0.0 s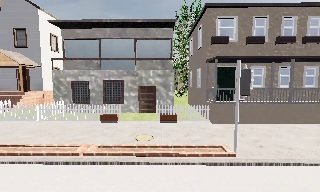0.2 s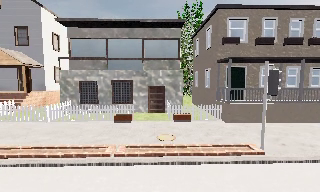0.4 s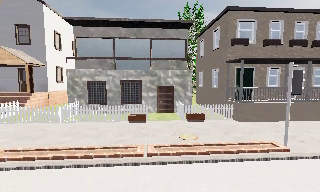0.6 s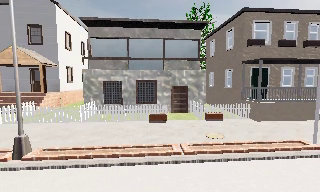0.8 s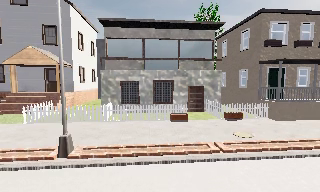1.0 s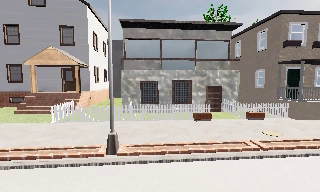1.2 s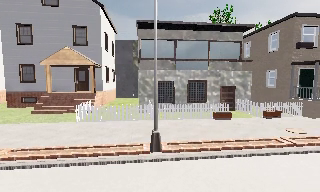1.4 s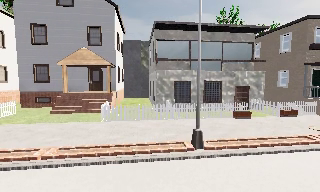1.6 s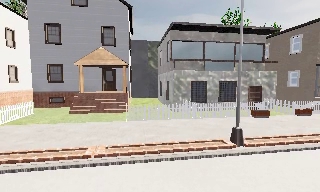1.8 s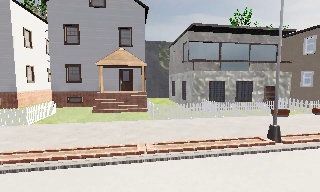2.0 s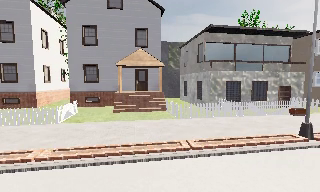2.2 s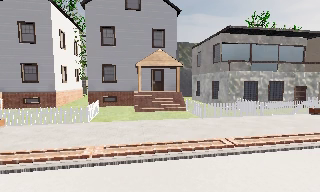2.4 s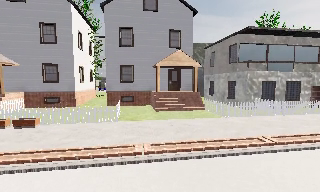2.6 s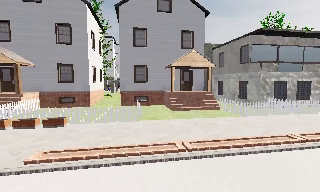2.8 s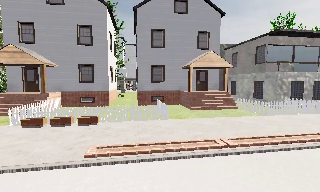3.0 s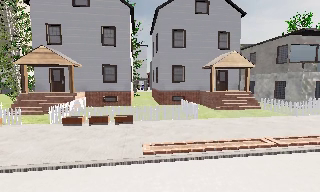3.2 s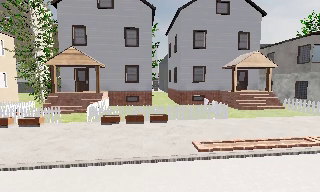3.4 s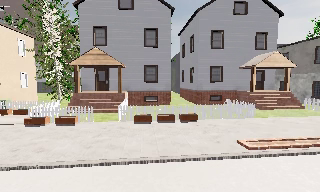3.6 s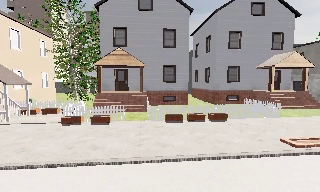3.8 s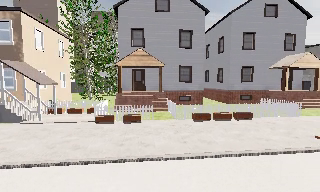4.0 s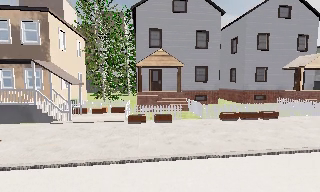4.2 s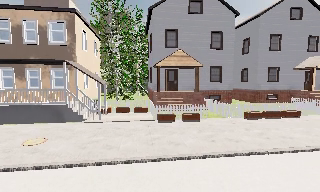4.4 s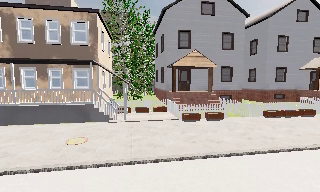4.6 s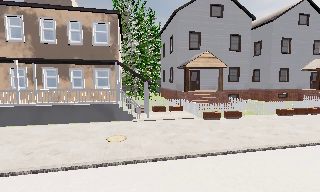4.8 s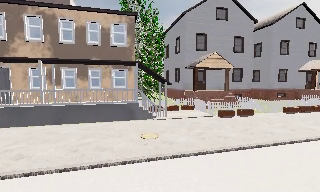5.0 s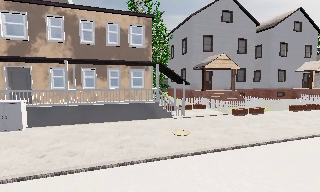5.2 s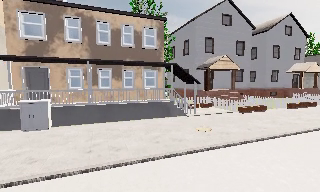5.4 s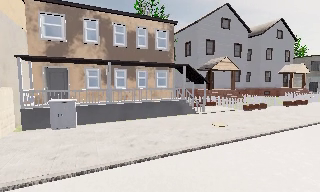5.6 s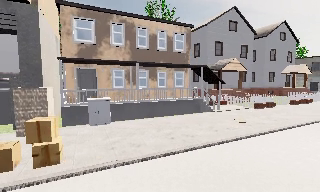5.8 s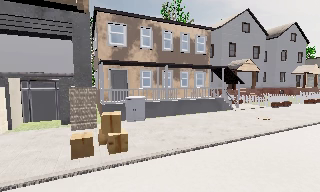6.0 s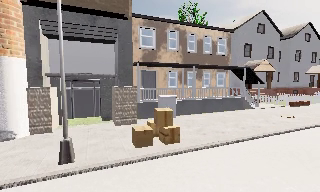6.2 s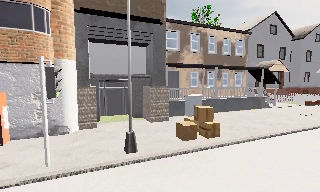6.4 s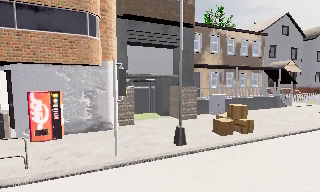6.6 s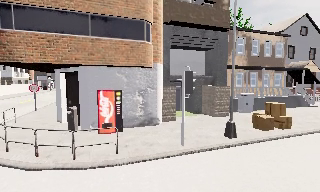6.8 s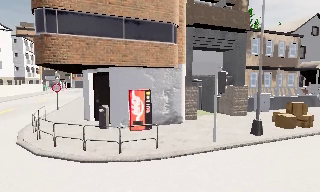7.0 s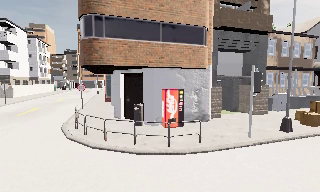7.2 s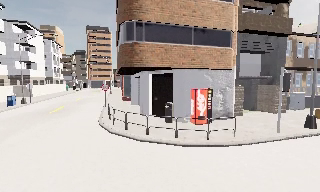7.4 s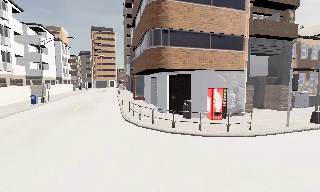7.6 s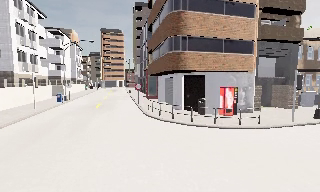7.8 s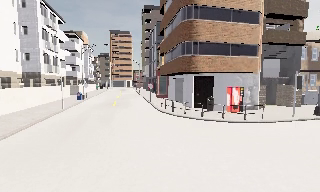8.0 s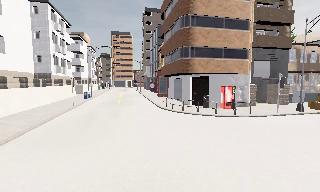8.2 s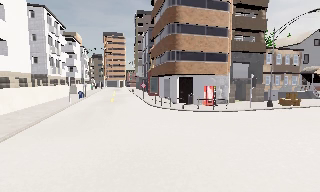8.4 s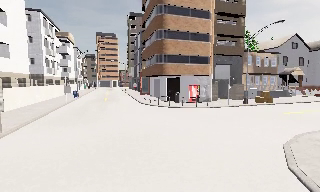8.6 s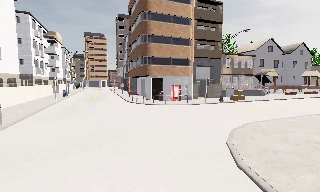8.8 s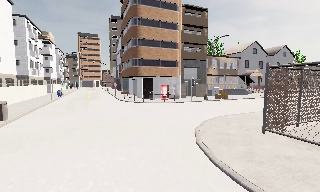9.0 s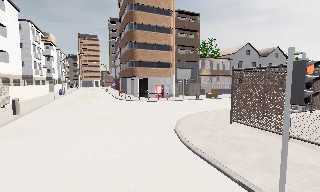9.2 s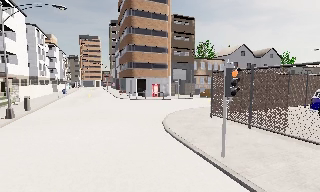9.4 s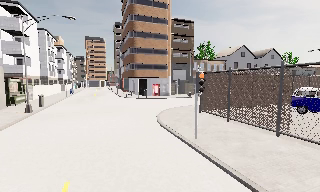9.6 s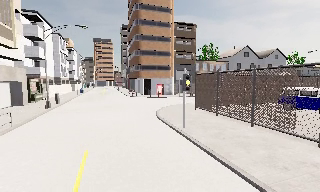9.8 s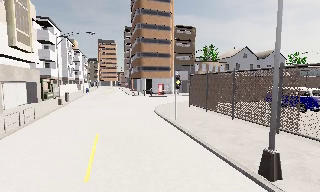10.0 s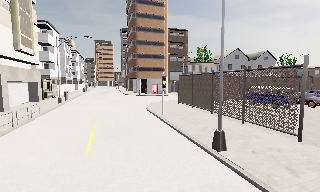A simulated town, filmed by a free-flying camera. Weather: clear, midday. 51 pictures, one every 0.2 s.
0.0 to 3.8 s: The camera travels to its left, about 30 m, so close, fixed things drift to the right.
3.8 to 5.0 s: The camera pans to its right, which is clockwise from overhead, by about 10 degrees. It travels to its left, about 11 m, so close, fixed things drift to the right.
5.0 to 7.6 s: The camera travels to its left and backward, about 25 m, so close, fixed things drift to the right.
7.6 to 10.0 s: The camera travels backward, about 20 m, so what stands in front gets smaller.
The film runs backward here.
